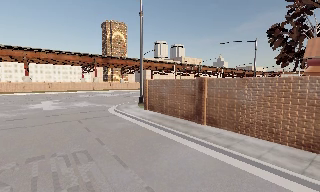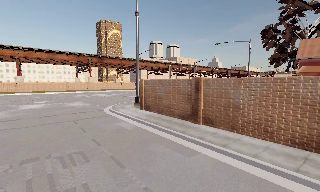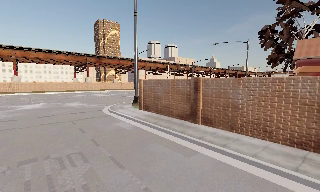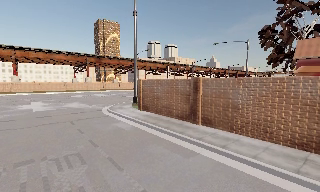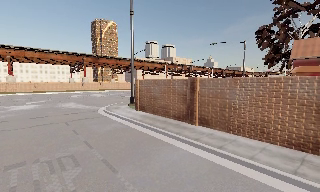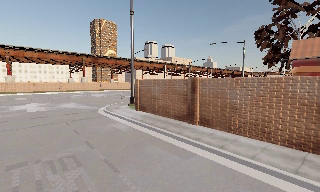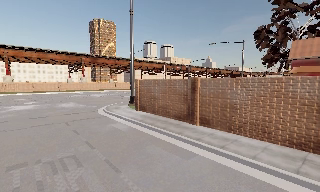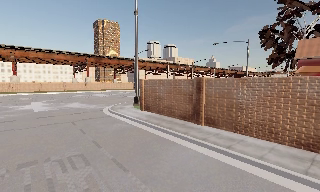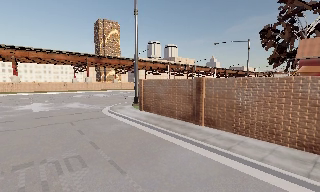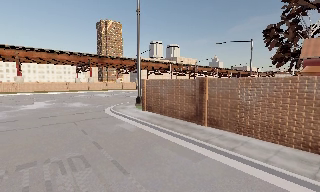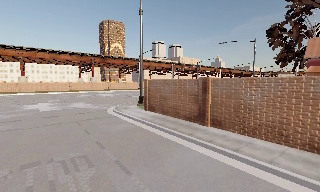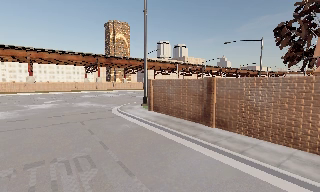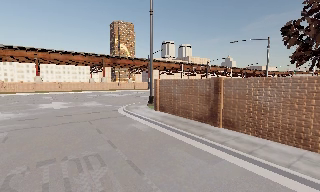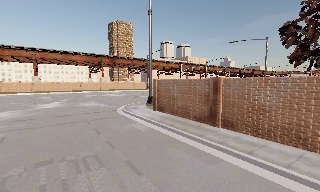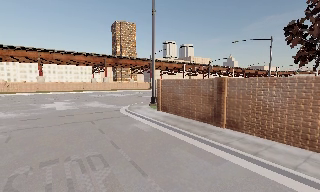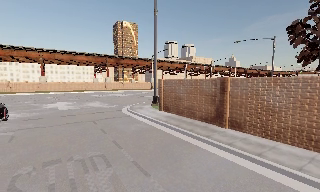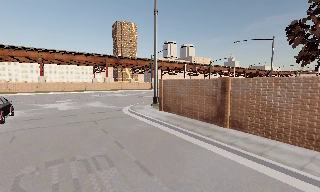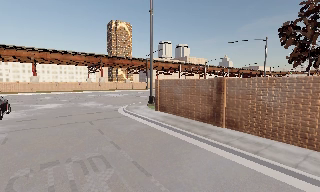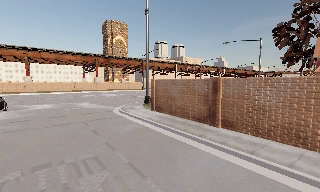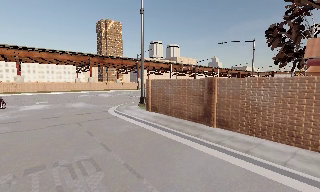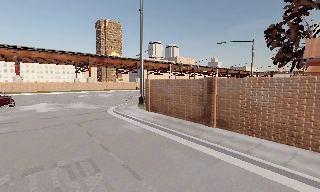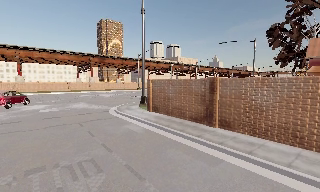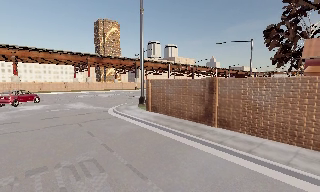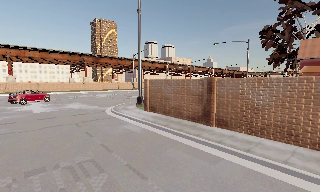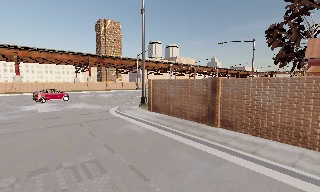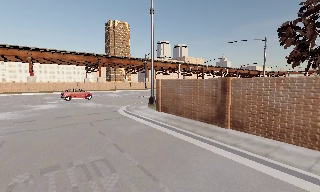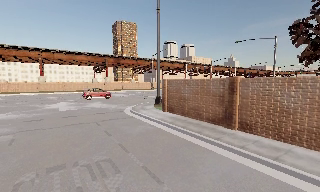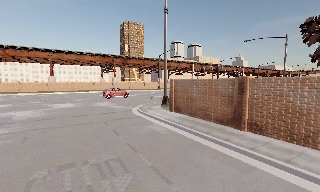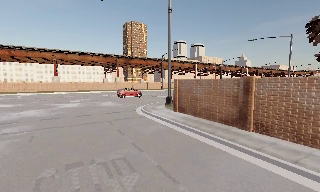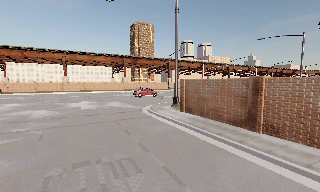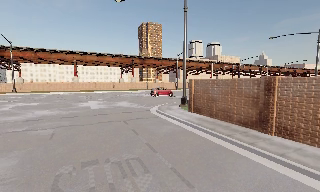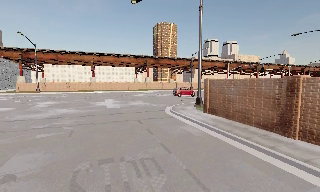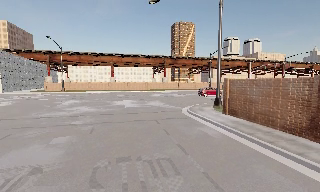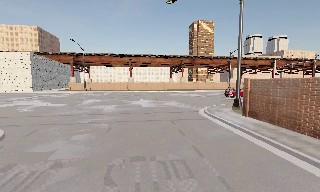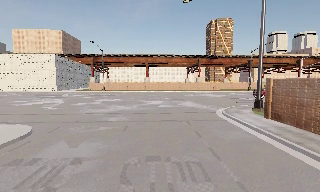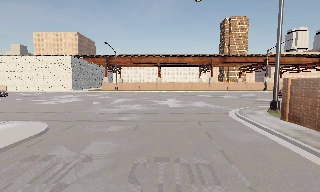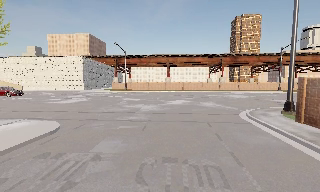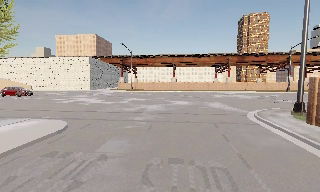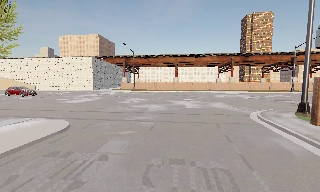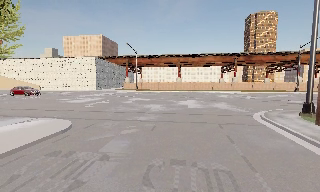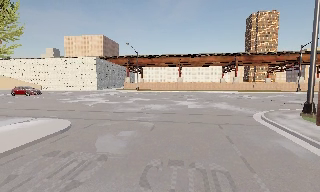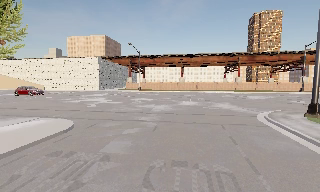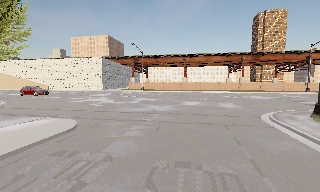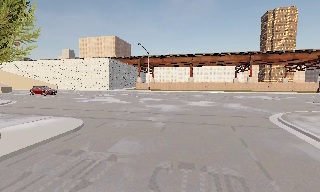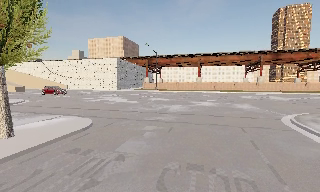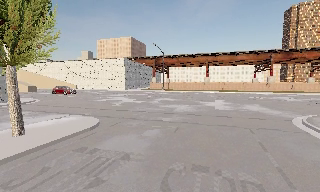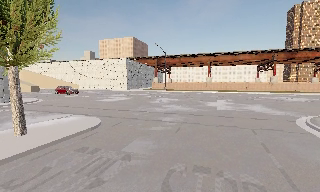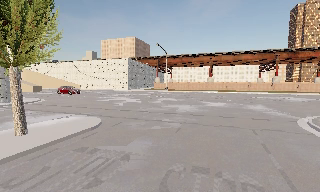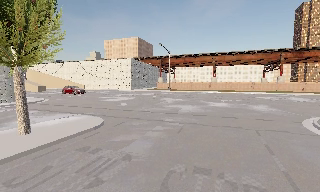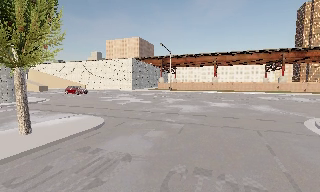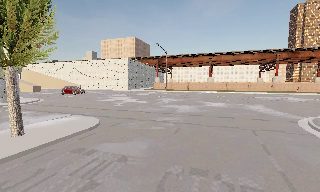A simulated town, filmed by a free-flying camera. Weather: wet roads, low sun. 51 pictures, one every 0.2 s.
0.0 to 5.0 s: The camera travels to its left and forward, about 1 m, so close, fixed things drift to the right.
5.0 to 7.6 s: The camera swings to its left by about 45 degrees, and the scene slides to the right.
7.6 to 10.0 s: The camera swings to its left by about 10 degrees, and the scene slides to the right.
The film runs forward here.
